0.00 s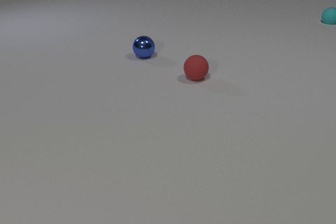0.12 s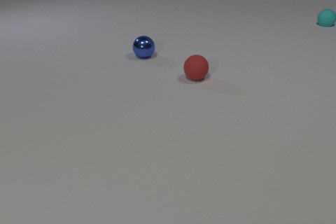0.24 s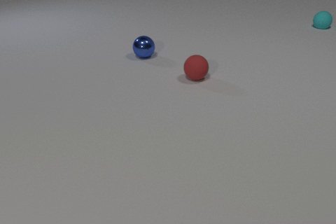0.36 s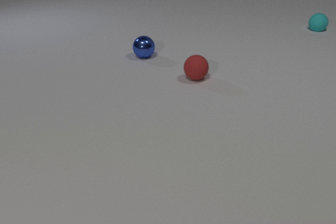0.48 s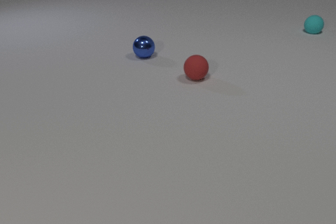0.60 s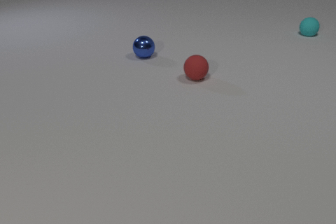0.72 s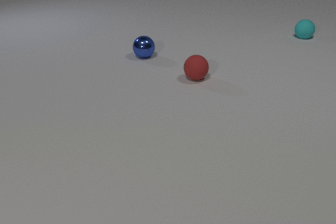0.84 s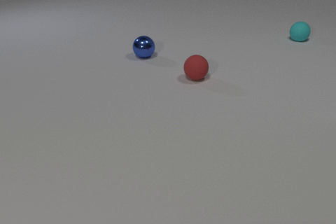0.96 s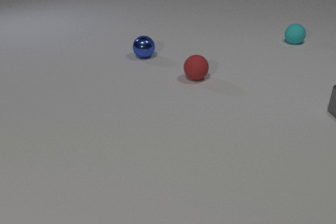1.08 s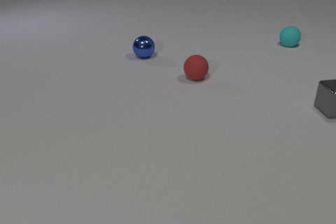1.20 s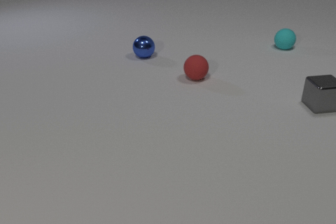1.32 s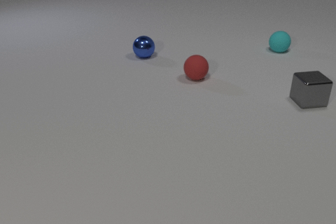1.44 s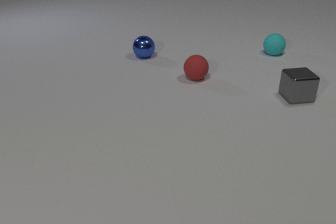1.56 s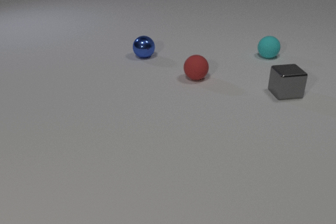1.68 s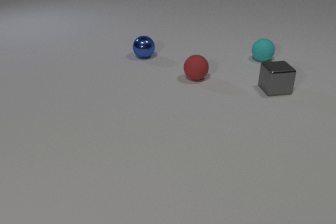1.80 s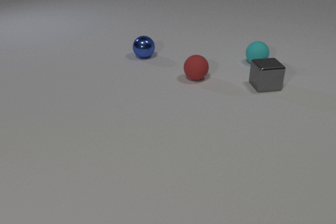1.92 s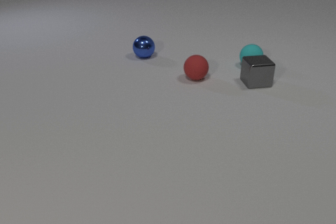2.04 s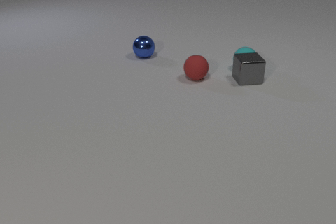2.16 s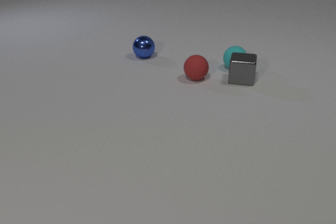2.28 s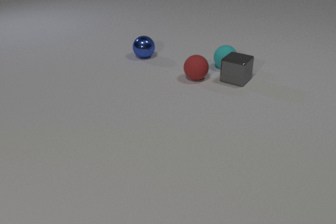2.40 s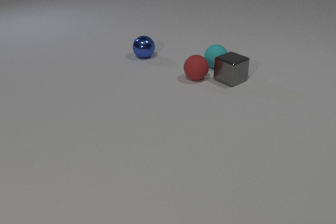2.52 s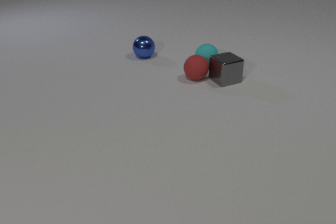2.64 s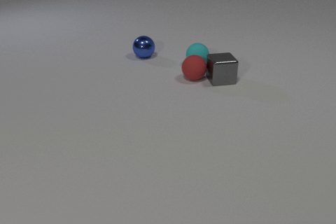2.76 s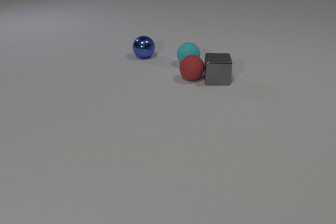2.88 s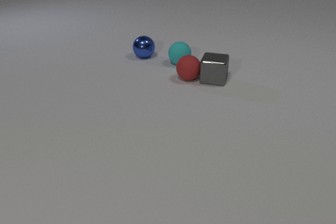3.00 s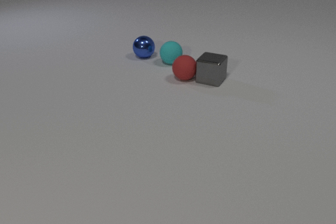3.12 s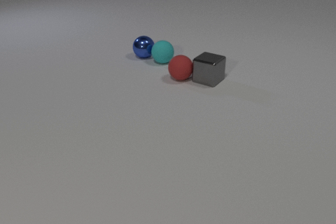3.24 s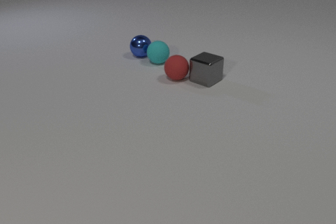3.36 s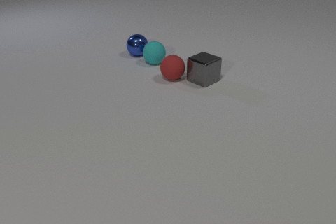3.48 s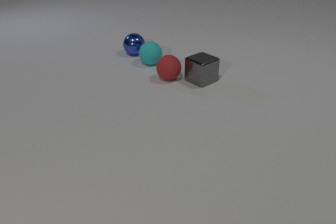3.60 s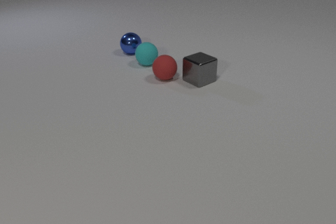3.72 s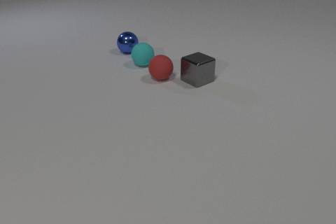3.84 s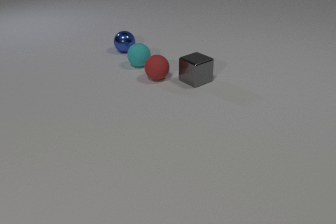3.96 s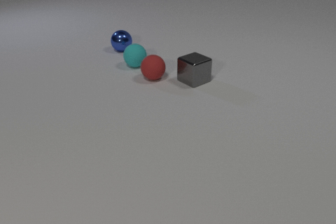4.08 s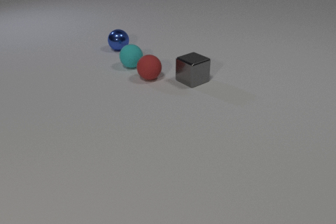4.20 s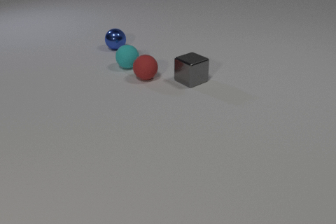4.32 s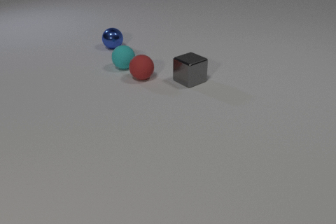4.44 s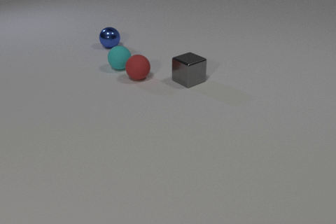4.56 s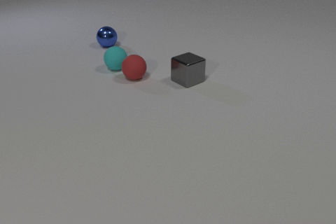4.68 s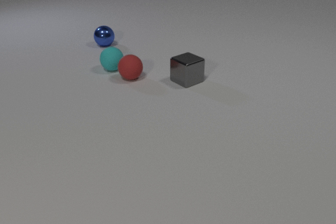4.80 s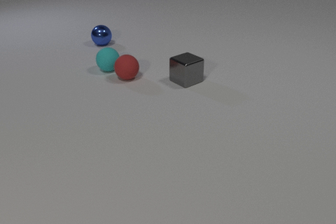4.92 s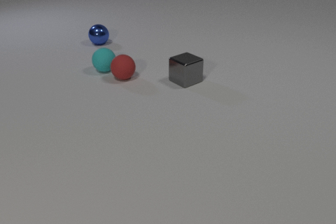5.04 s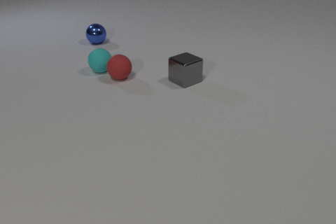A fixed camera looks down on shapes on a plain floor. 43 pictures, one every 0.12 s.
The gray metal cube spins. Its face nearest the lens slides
to the left.
The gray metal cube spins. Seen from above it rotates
clockwise.
0.00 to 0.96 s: The gray metal cube comes in at the right edge. The cyan rubber sphere rolls toward the camera and to the left.
0.96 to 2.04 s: The gray metal cube slides to the left and away from the camera. The cyan rubber sphere rolls toward the camera and to the left. The gray metal cube and the cyan rubber sphere collide.
2.04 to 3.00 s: The gray metal cube slides to the left, spins clockwise seen from above by about 120 degrees, its near face sliding to the left. The cyan rubber sphere rolls to the left. The red rubber sphere rolls to the left. The gray metal cube and the red rubber sphere collide.
3.00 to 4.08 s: The gray metal cube slides to the left, spins clockwise seen from above by about 30 degrees, its near face sliding to the left. The cyan rubber sphere rolls to the left. The red rubber sphere rolls to the left. The blue metal sphere rolls to the left and away from the camera. The cyan rubber sphere and the blue metal sphere collide.
4.08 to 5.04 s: The gray metal cube slides to the left. The cyan rubber sphere rolls to the left. The red rubber sphere rolls to the left. The blue metal sphere rolls away from the camera and to the left.
Are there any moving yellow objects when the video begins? no.
How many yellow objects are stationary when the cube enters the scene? 0.
How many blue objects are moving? 1.
